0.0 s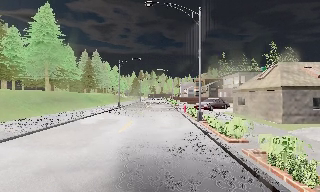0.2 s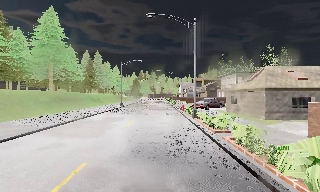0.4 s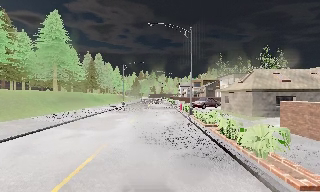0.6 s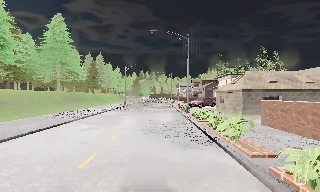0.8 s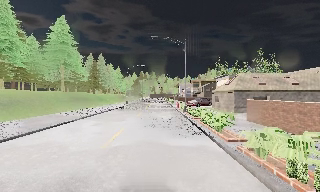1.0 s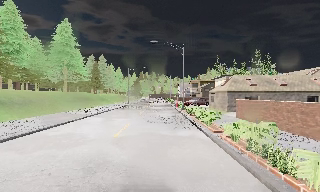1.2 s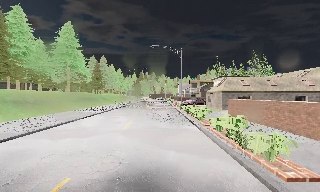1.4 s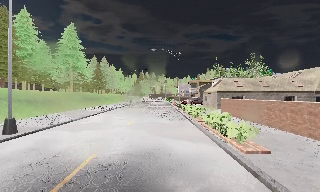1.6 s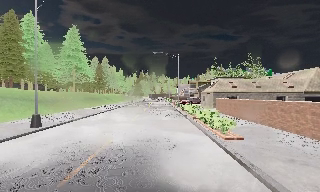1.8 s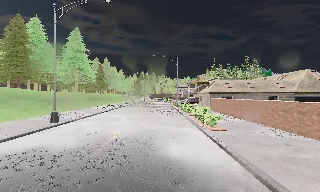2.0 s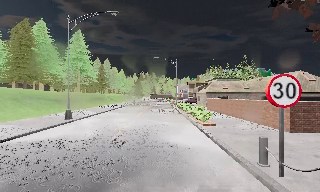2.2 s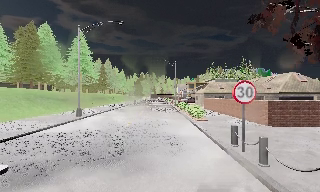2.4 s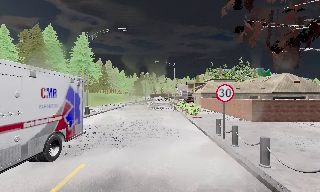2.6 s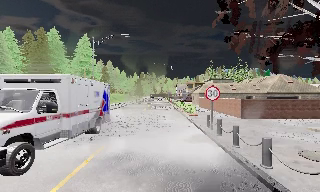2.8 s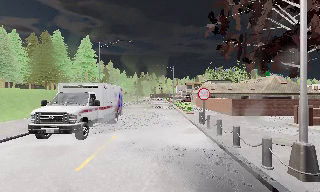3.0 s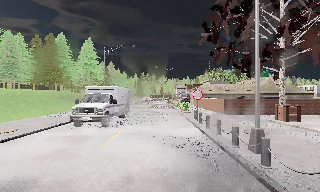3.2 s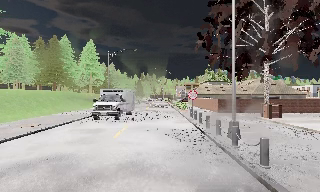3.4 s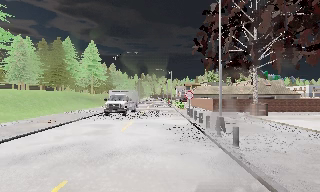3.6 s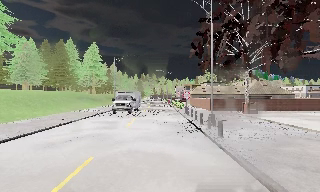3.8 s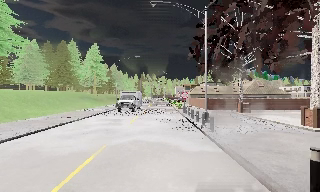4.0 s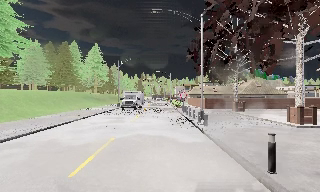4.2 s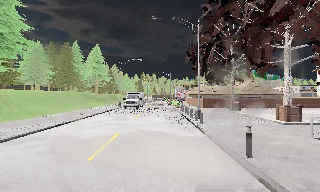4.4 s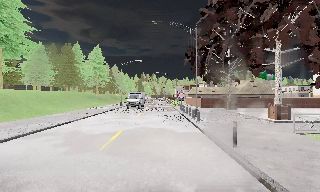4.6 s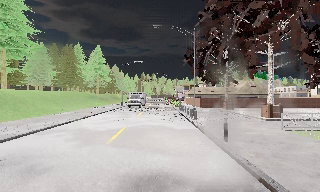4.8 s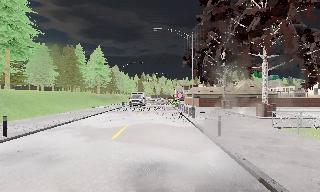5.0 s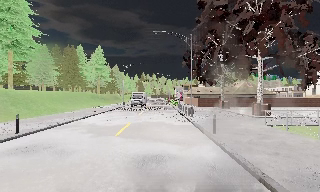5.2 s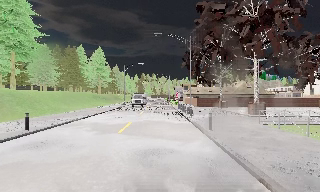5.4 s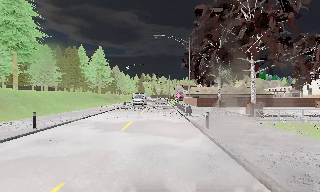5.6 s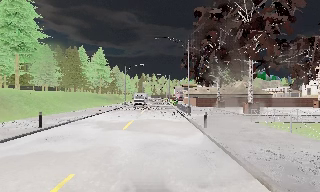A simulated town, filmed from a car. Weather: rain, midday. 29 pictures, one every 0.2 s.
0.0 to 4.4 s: The camera travels backward, about 30 m, so what stands in front gets smaller.
4.4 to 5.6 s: The camera travels backward, about 3.5 m, so what stands in front gets smaller. It loses speed.
The film runs backward here.
